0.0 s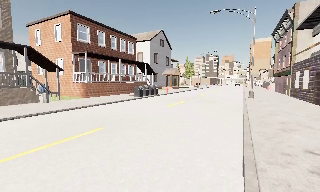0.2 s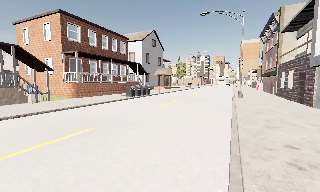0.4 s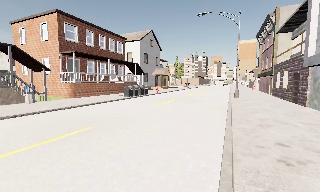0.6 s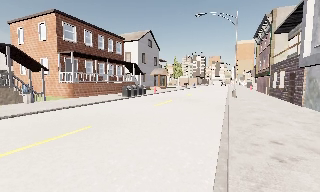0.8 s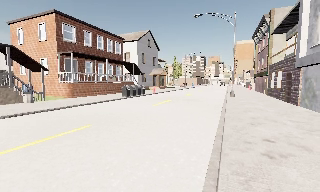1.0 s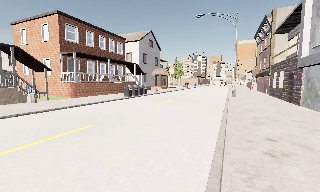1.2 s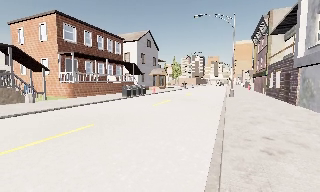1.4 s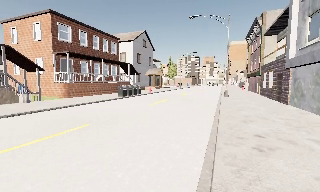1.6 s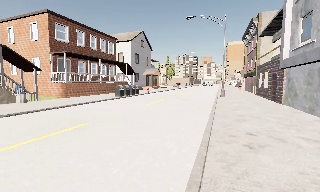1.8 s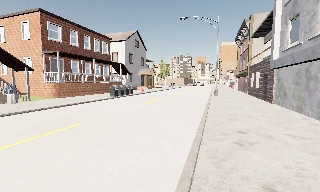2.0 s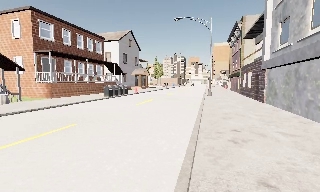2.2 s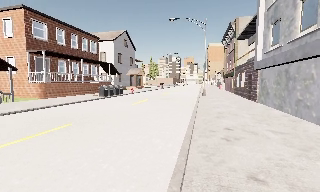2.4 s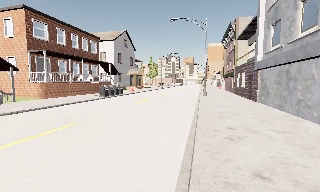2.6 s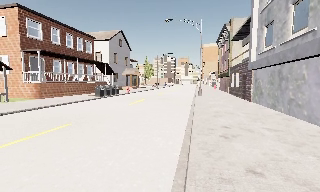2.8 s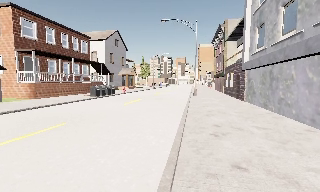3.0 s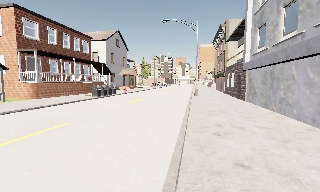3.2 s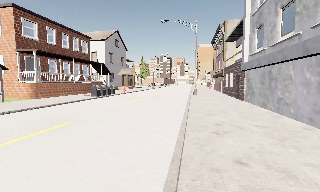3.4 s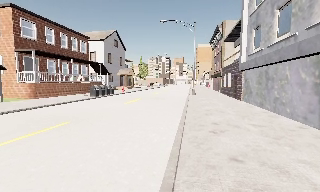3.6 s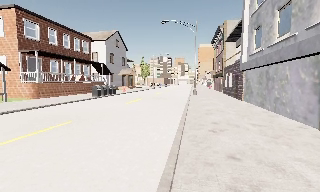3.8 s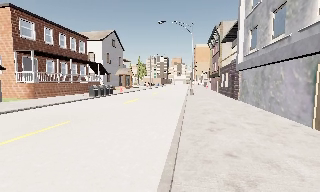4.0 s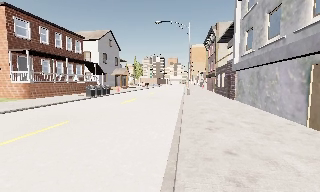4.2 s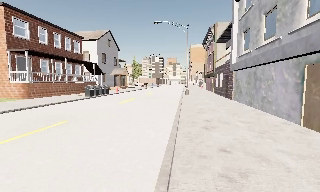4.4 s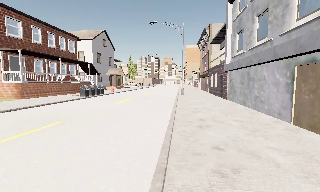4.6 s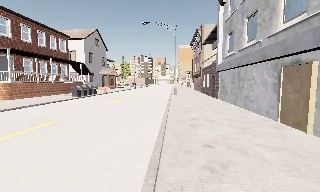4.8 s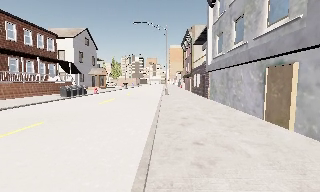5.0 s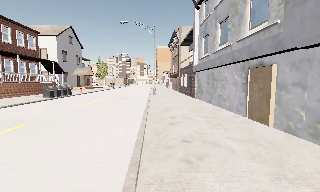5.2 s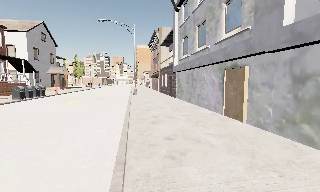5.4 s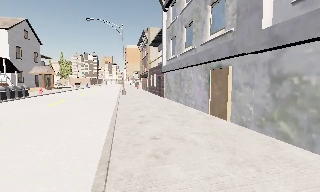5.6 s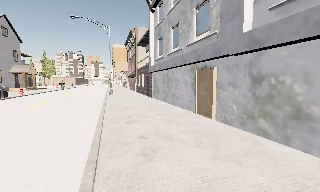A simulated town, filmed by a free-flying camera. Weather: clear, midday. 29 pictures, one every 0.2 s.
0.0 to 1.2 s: The camera travels backward, about 0.5 m, so what stands in front gets smaller.
1.2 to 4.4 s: The camera pans to its right, which is clockwise from overhead, by about 15 degrees. It travels backward, about 1.5 m, so what stands in front gets smaller.
4.4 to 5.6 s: The camera pans to its right, which is clockwise from overhead, by about 25 degrees.
The film runs backward here.
